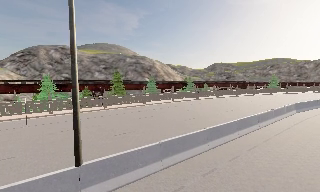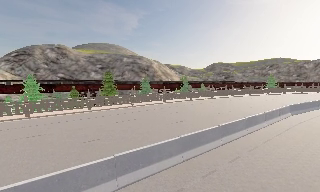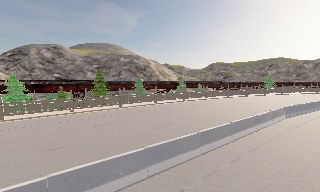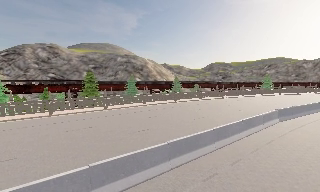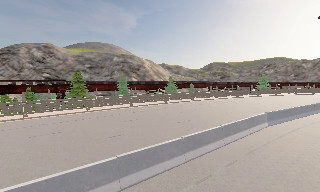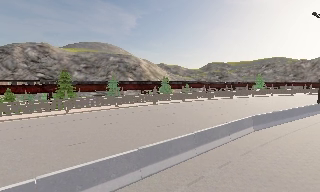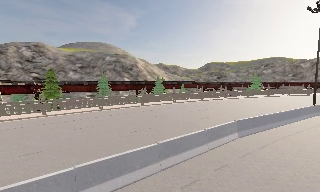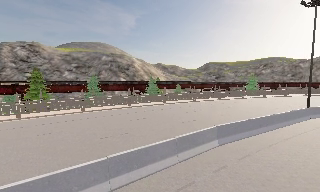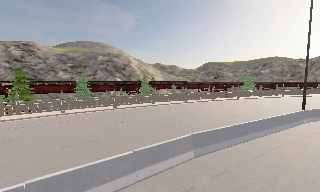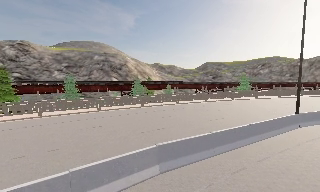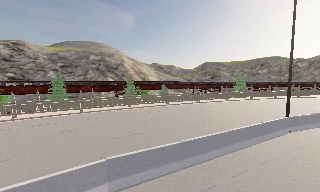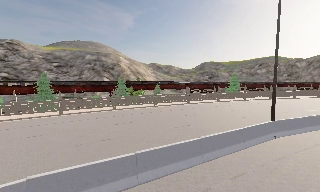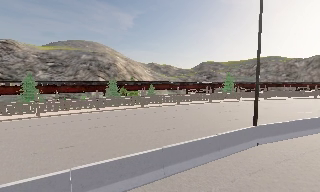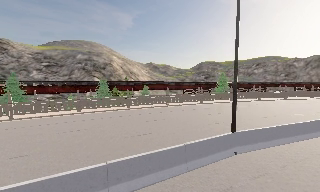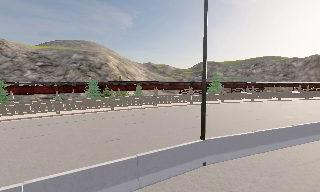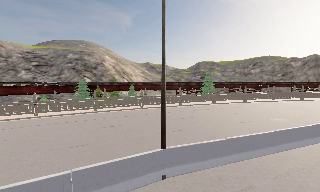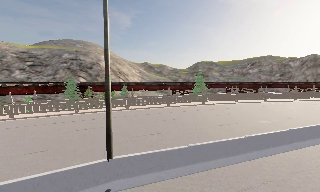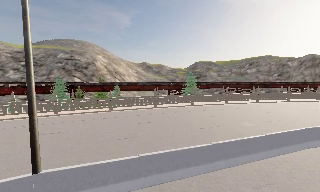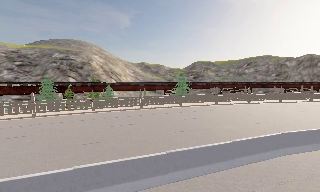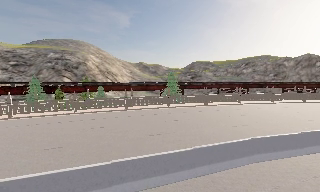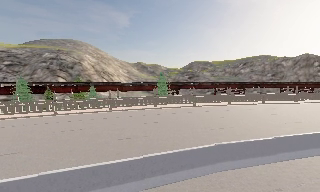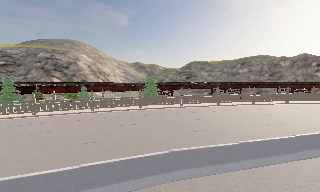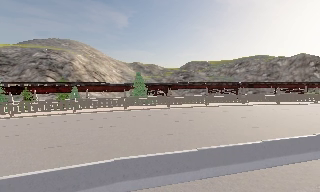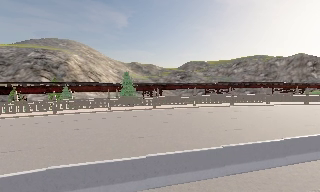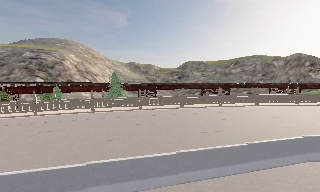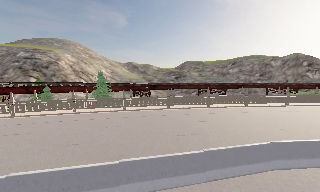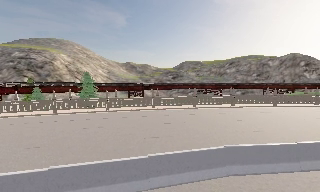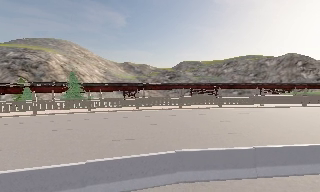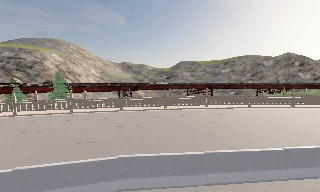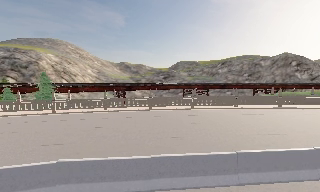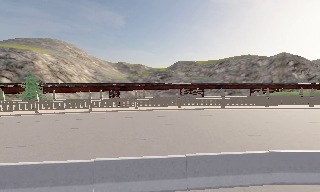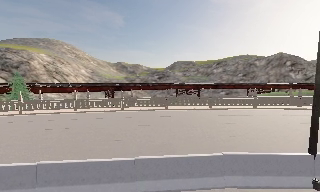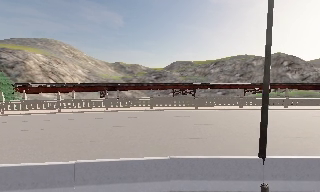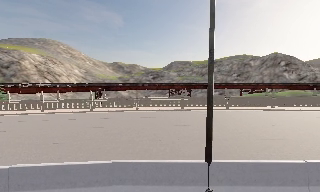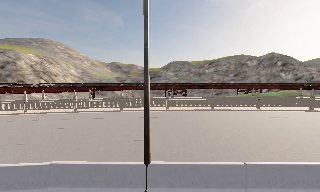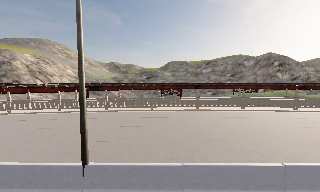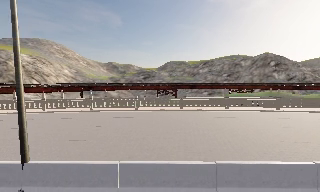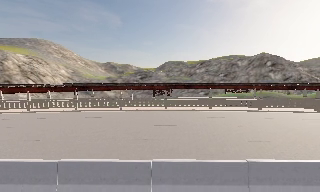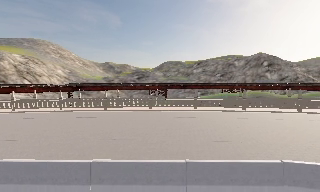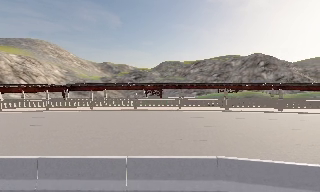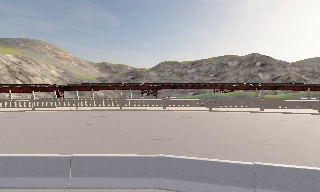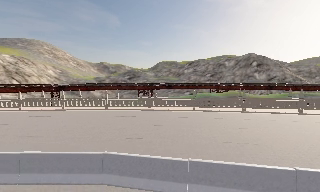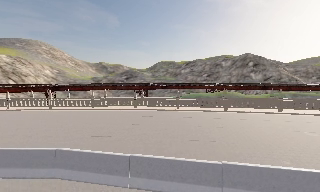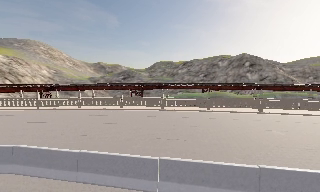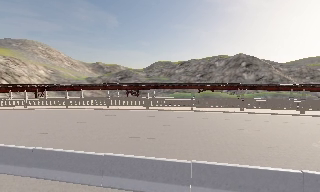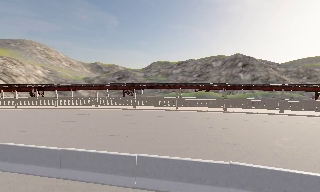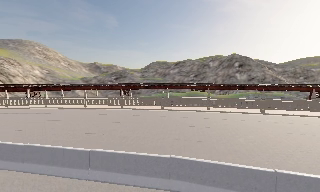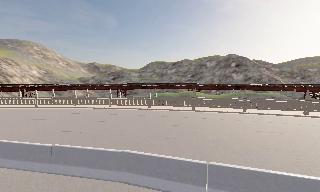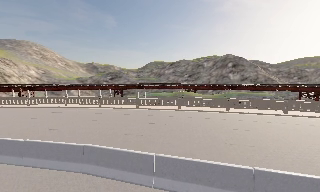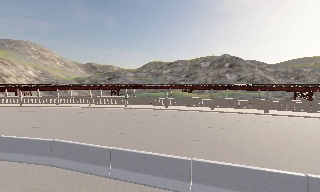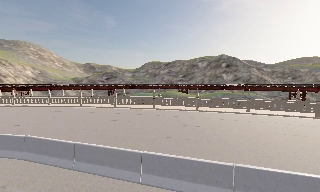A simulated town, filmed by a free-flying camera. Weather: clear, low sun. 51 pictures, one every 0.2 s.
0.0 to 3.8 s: The camera travels to its right and forward, about 40 m, so close, fixed things drift to the left.
3.8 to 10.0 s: The camera travels to its right, about 65 m, so close, fixed things drift to the left.
The film runs forward here.
